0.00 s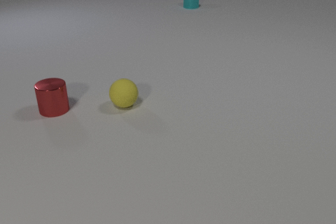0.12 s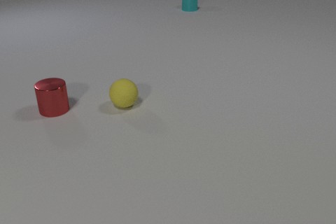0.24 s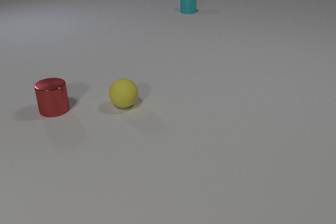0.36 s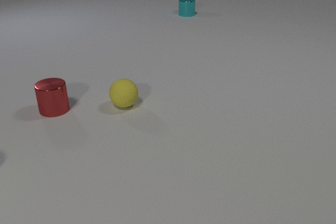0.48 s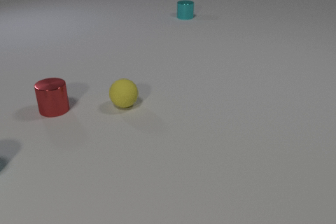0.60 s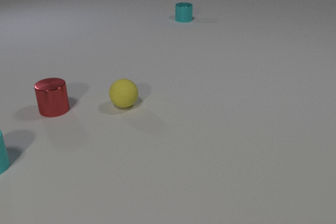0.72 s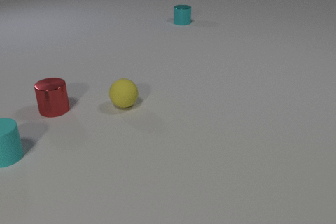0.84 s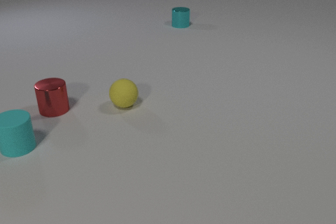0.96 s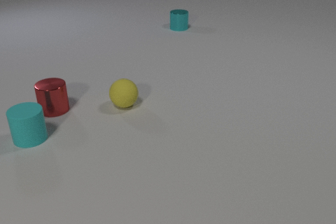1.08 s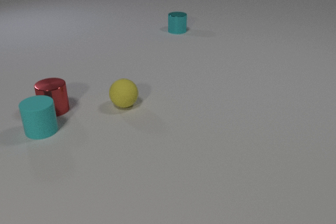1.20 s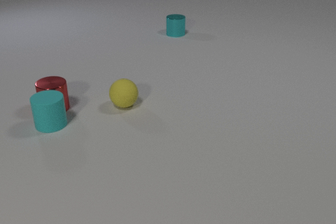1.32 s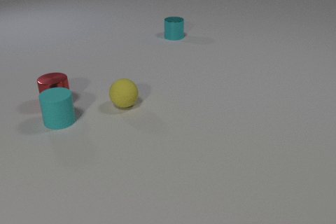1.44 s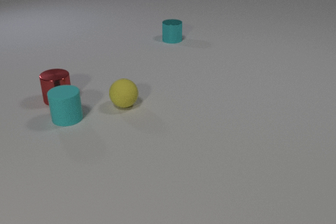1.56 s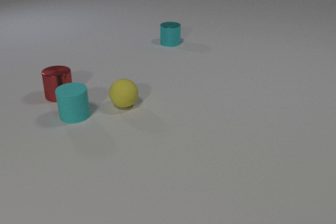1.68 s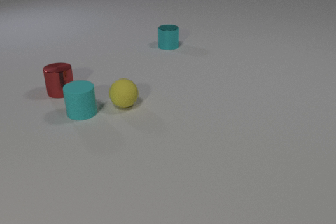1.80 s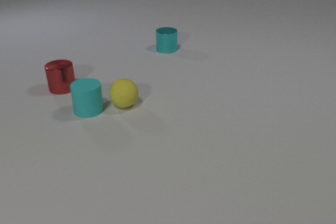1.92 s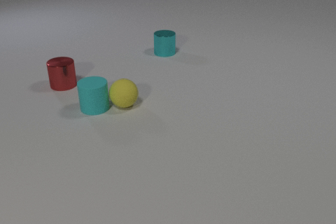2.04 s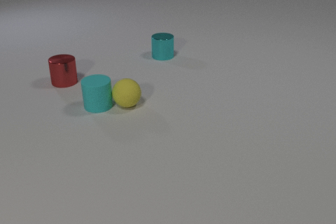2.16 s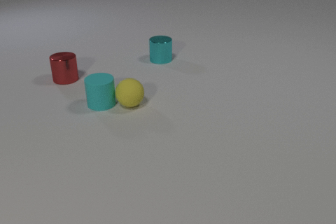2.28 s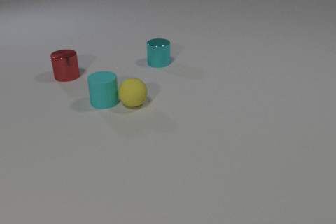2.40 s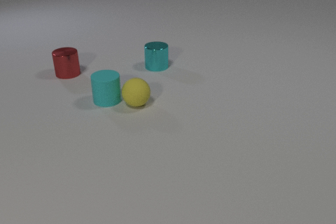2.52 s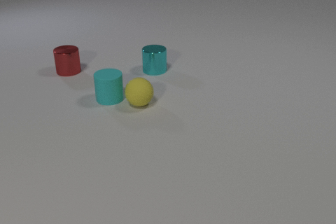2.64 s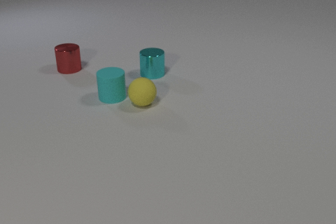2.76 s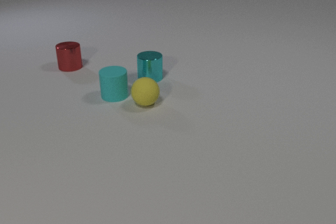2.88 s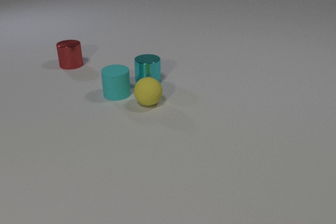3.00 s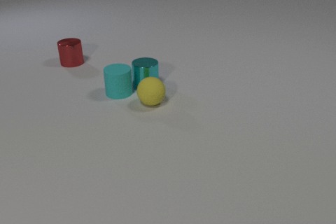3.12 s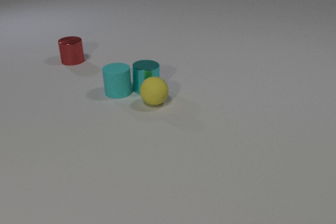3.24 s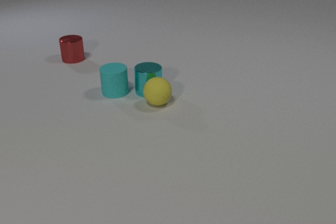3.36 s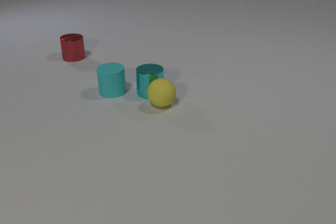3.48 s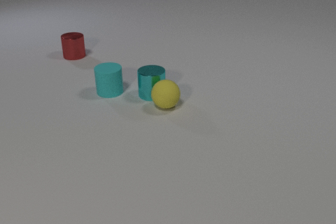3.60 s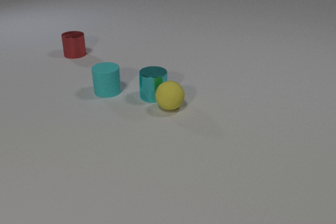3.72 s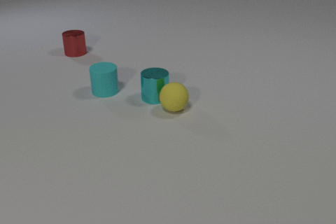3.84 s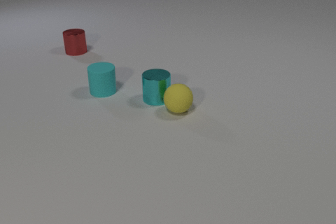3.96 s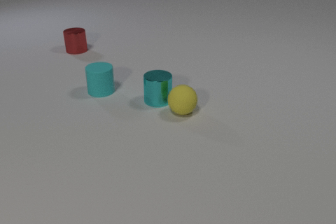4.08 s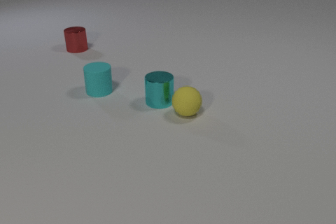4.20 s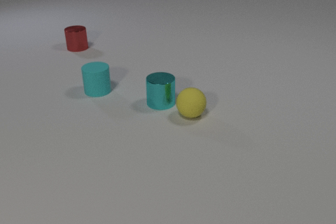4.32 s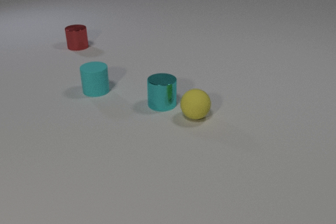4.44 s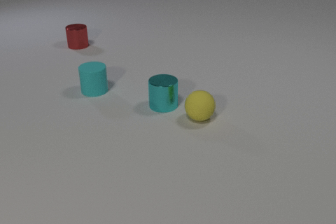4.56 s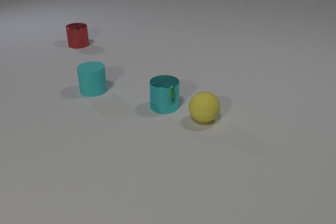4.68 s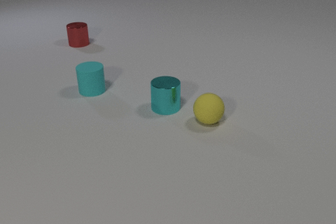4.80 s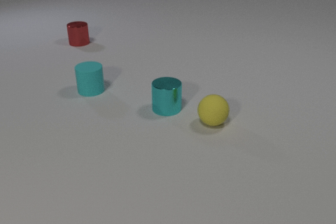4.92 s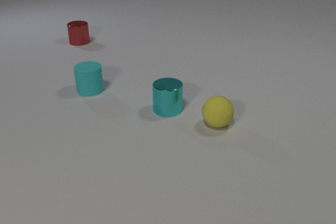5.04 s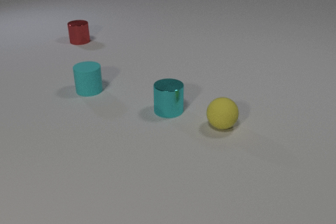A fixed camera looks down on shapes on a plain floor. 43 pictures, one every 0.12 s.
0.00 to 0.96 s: The cyan rubber cylinder comes in at the left edge, slides to the right and away from the camera. The cyan metal cylinder slides toward the camera.
0.96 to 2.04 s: The cyan rubber cylinder slides to the right and away from the camera. The red metal cylinder slides away from the camera. The cyan metal cylinder slides toward the camera. The cyan rubber cylinder and the red metal cylinder collide. The cyan rubber cylinder and the yellow rubber sphere collide.
2.04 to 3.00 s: The cyan rubber cylinder slides away from the camera and to the right. The red metal cylinder slides away from the camera. The cyan metal cylinder slides toward the camera. The yellow rubber sphere rolls to the right.
3.00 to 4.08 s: The cyan rubber cylinder slides to the left. The red metal cylinder slides away from the camera. The cyan metal cylinder slides toward the camera. The yellow rubber sphere rolls to the right and toward the camera. The cyan rubber cylinder and the cyan metal cylinder collide. The cyan metal cylinder and the yellow rubber sphere collide.
4.08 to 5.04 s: The cyan rubber cylinder slides to the left. The red metal cylinder slides away from the camera. The cyan metal cylinder slides toward the camera and to the right. The yellow rubber sphere rolls to the right and toward the camera.
How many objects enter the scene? 1.
How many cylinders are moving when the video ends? 3.
What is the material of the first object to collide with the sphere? rubber.
